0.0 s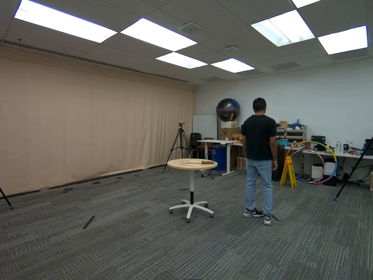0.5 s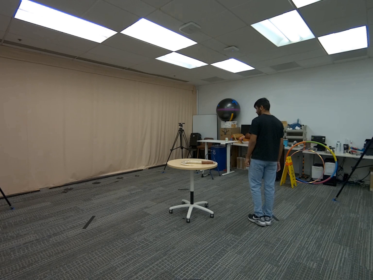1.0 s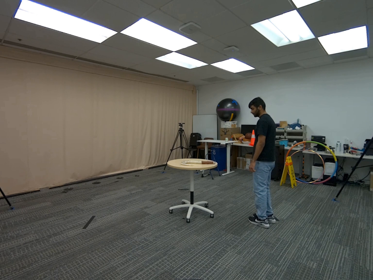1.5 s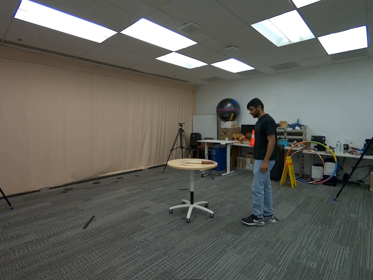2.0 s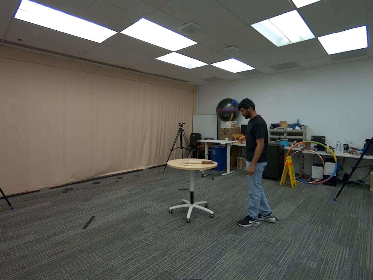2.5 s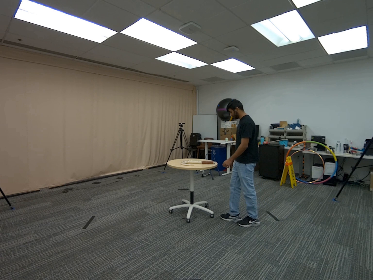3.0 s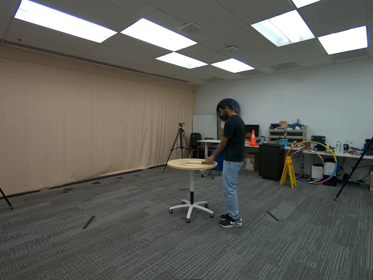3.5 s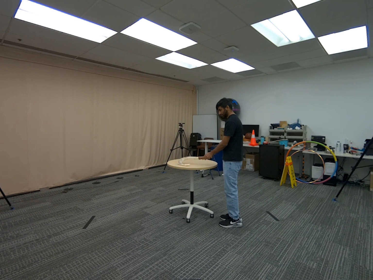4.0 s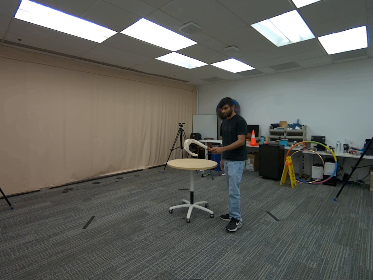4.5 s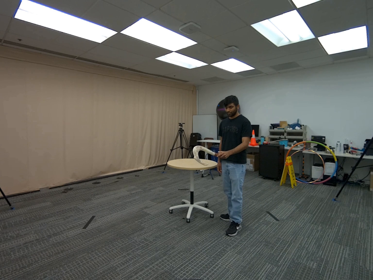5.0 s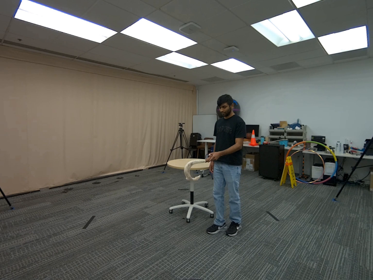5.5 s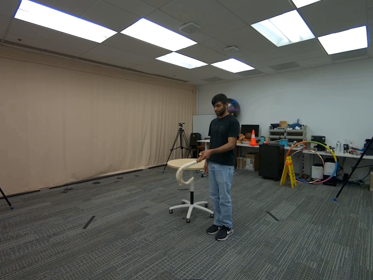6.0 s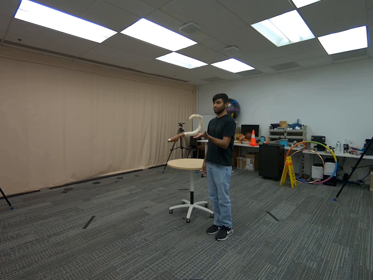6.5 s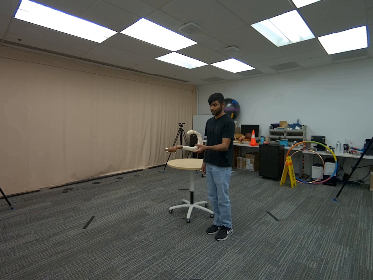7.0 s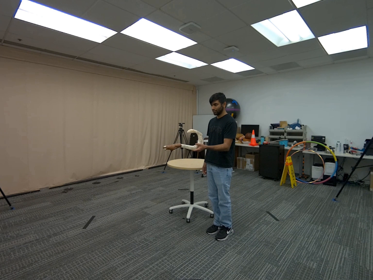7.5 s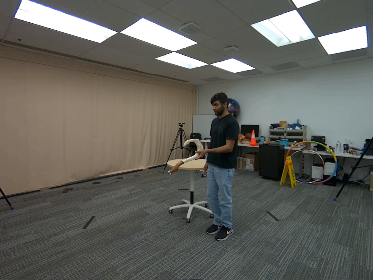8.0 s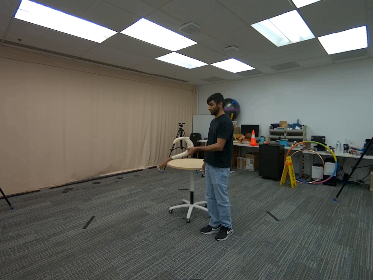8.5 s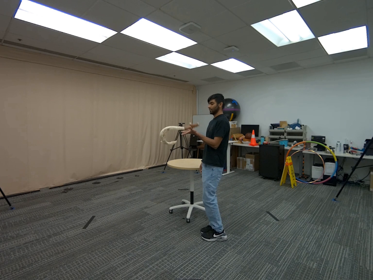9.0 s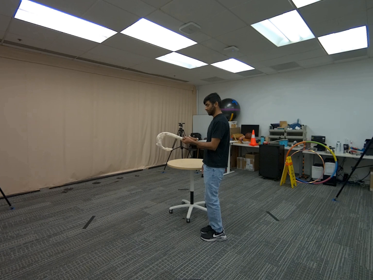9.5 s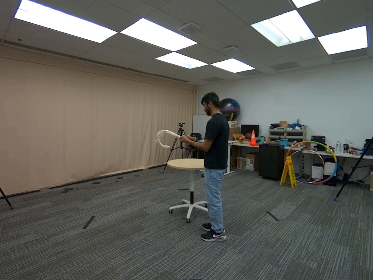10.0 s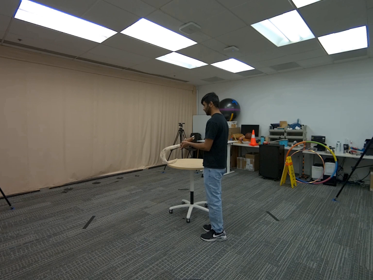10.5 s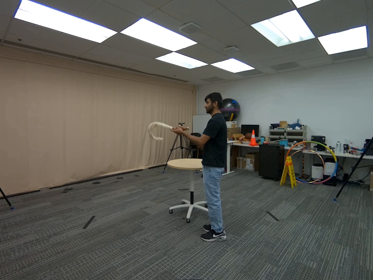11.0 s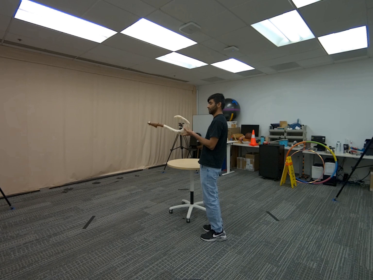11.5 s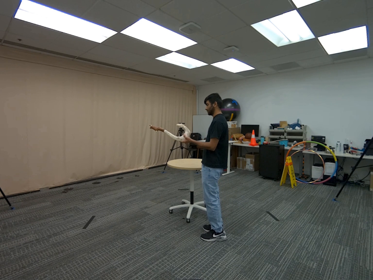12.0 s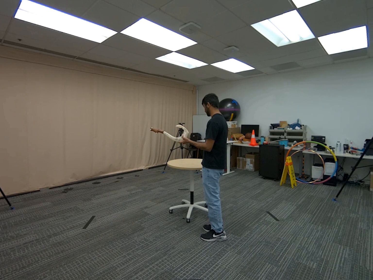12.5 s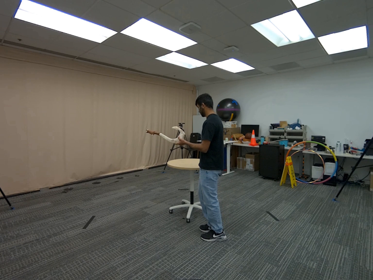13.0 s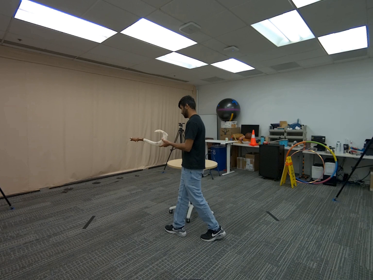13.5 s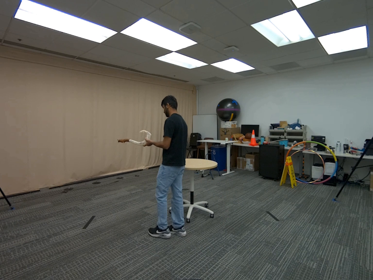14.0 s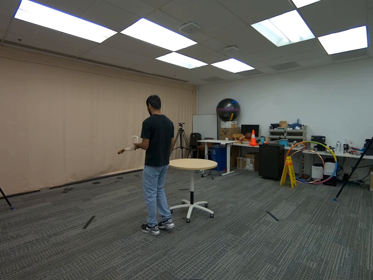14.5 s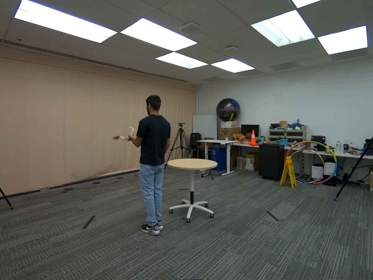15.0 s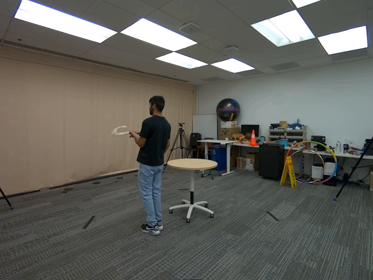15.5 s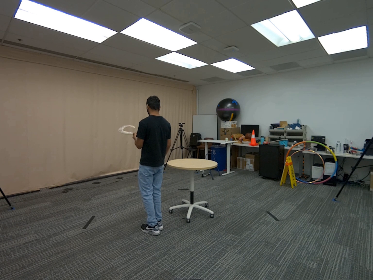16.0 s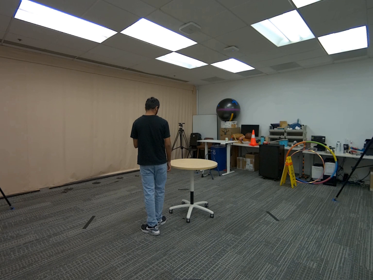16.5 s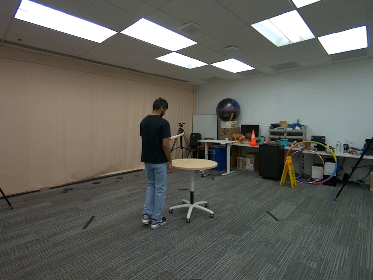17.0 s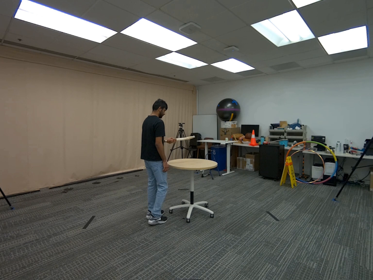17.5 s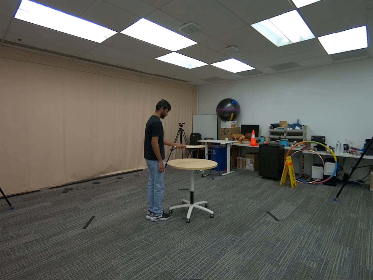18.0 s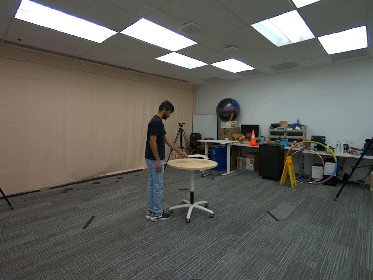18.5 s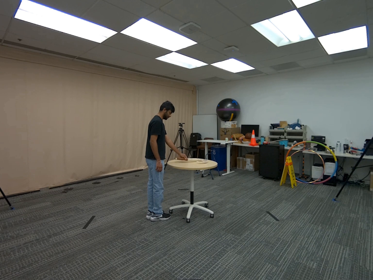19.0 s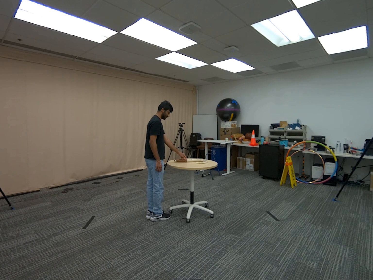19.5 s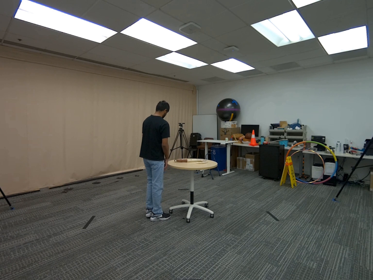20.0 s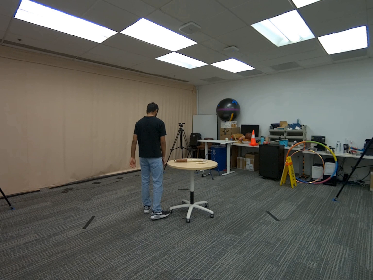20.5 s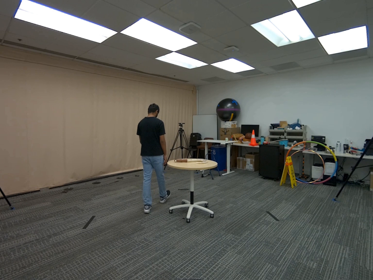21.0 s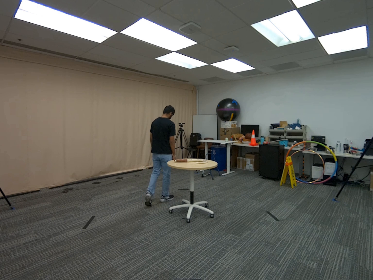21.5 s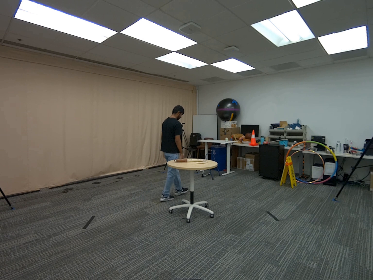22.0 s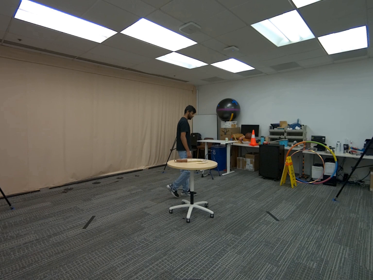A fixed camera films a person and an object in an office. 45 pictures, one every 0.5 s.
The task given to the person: Walk over to the Big Fish Hook on the round table and using your left hand pick up the BIg Fish Hook. Flip the big Fish Hook using the left hand only. Place the Big Fish Hook on the round table when complete.
